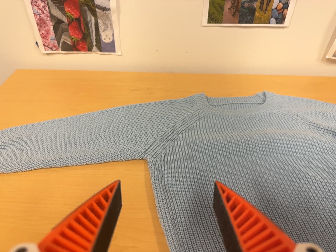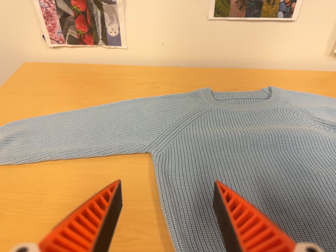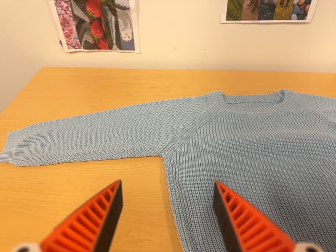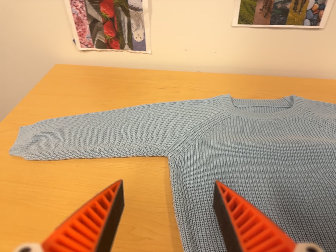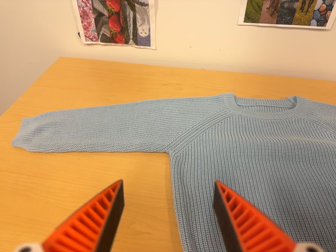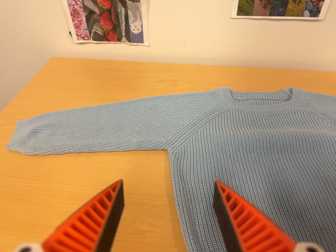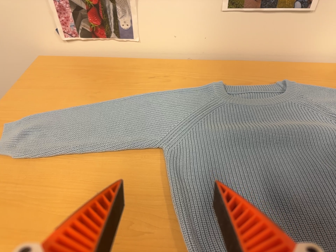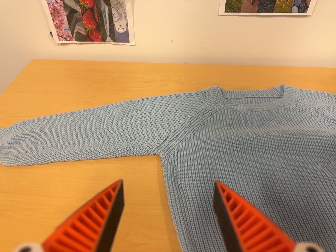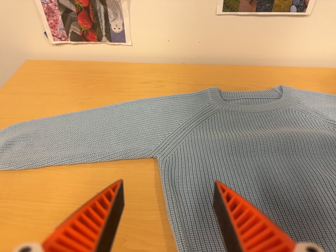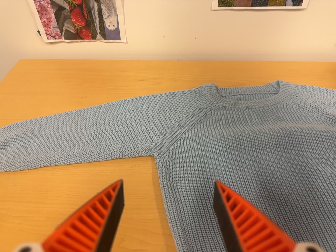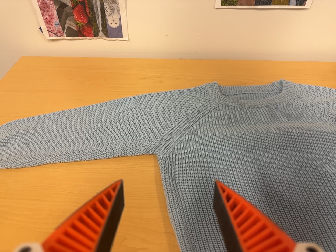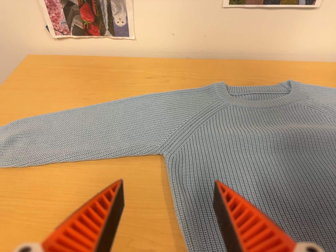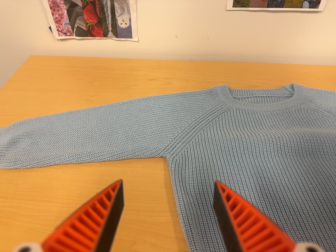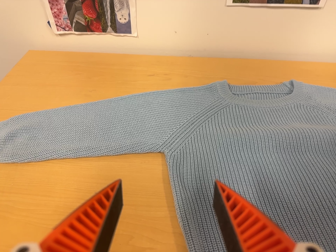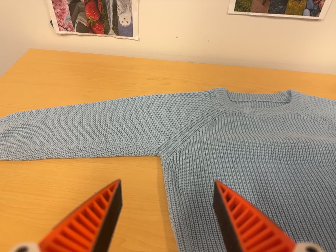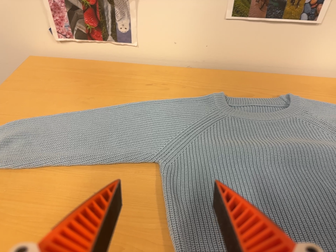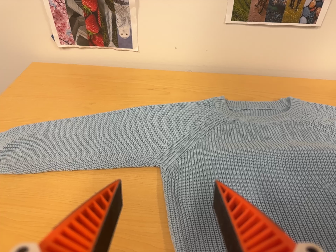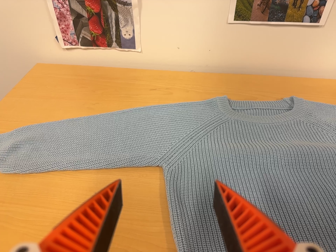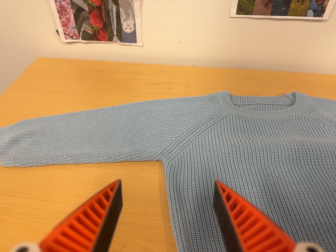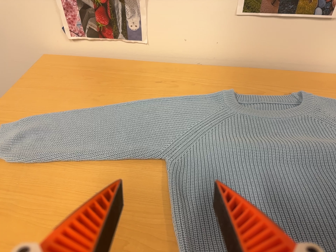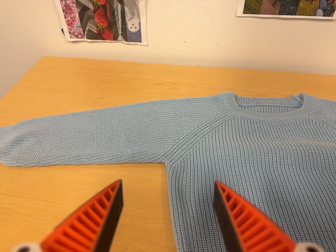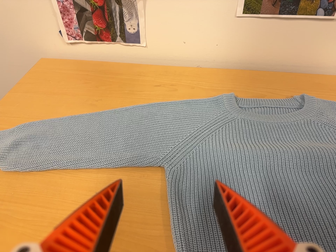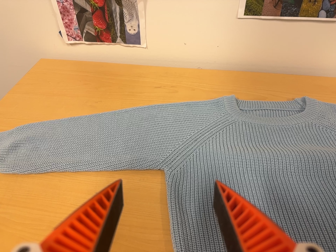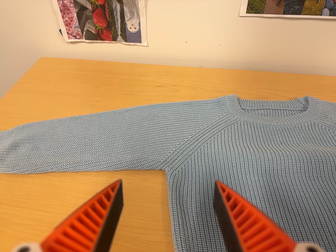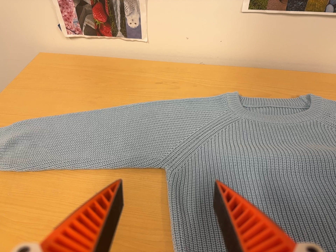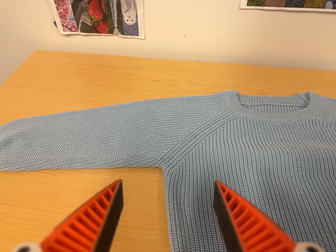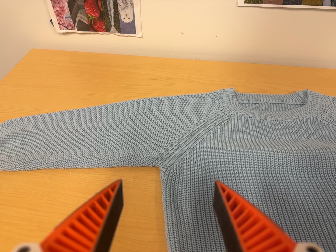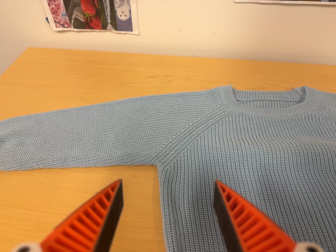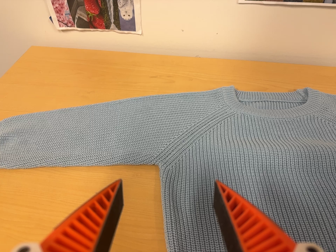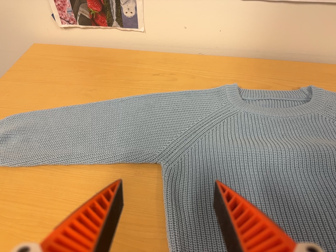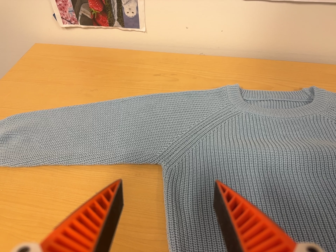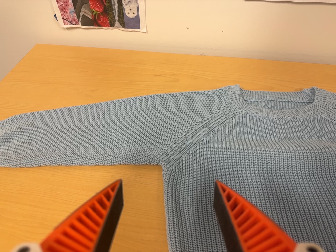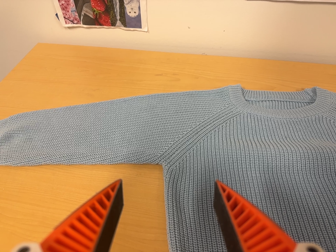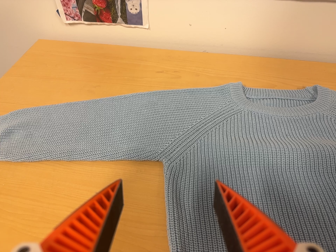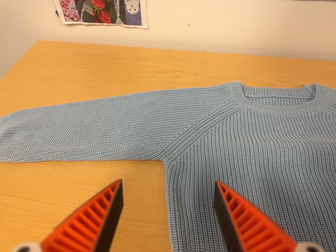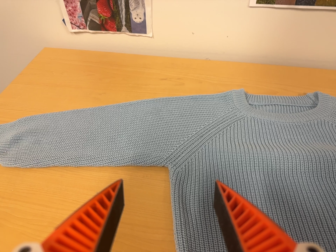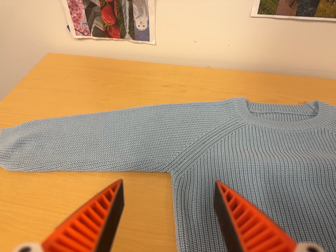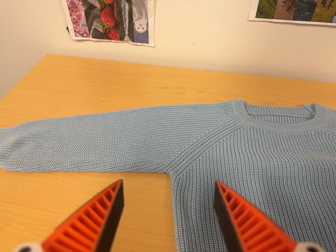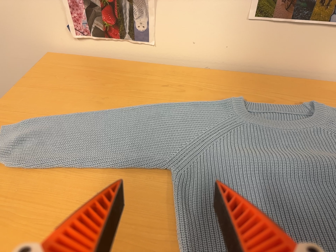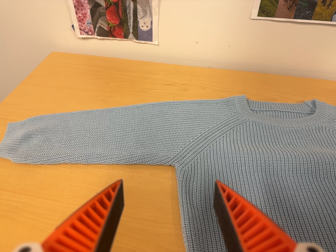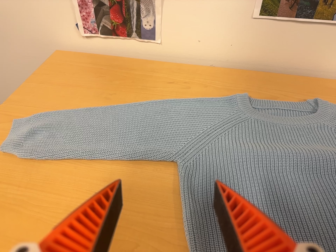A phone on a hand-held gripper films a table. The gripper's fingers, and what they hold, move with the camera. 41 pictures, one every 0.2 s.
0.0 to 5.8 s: The camera travels forward and toward the top of its view, about 9 cm, so what stands in front looms larger.
5.8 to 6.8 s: The camera keeps its place and its aim.
6.8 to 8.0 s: The camera shifts only a little, or ends up much as it began.
The film runs forward here.
